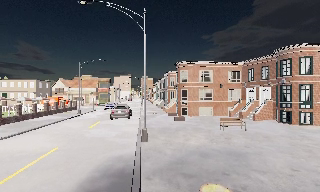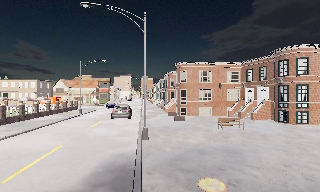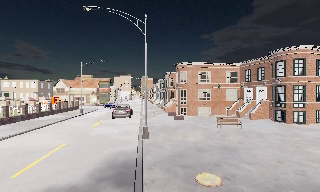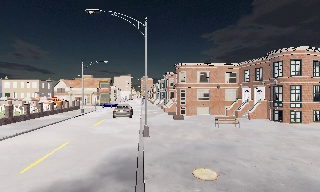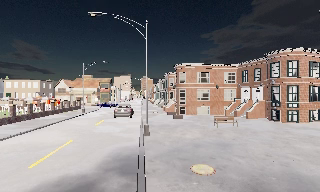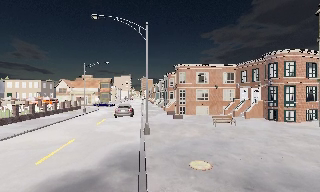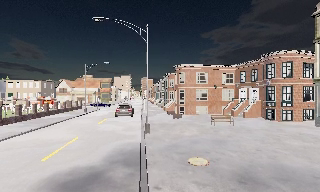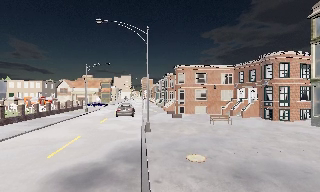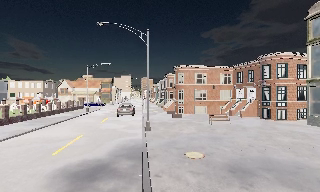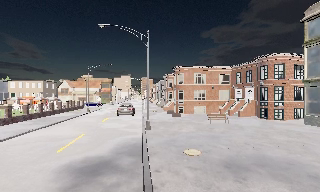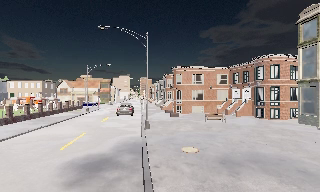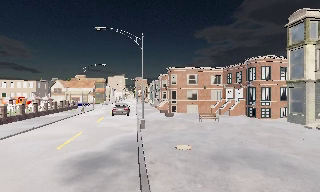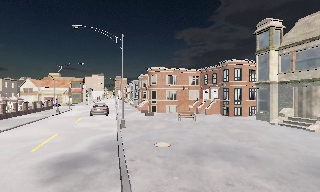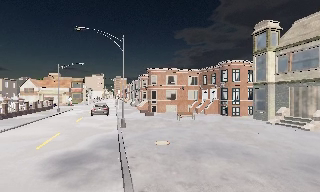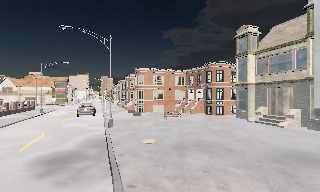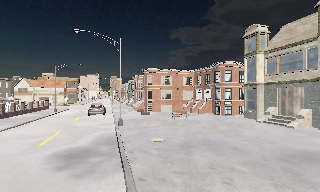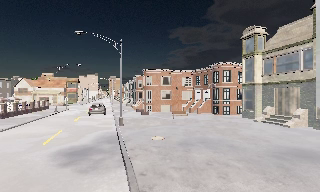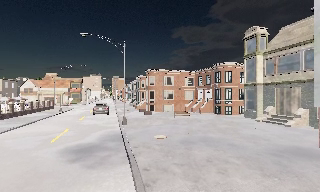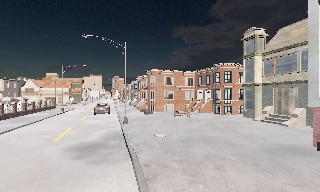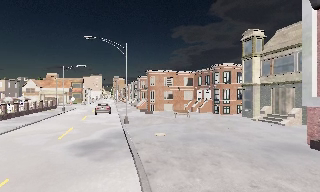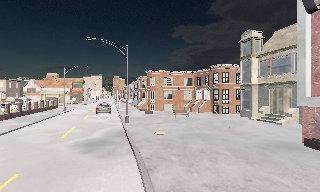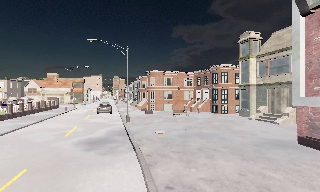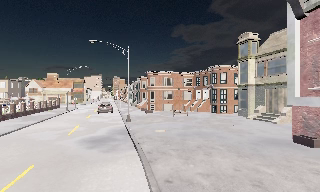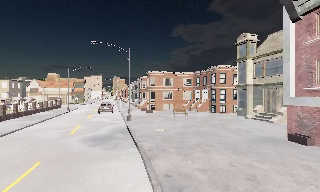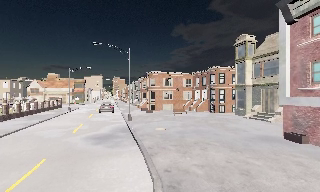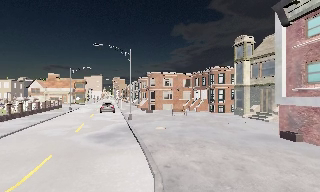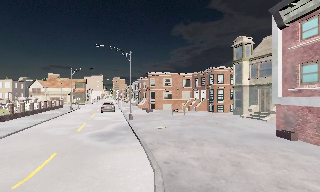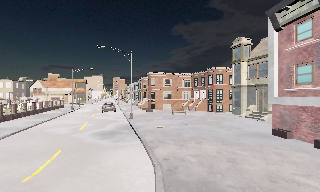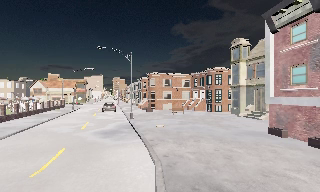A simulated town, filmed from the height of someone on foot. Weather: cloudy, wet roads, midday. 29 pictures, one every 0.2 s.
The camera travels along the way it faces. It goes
backward.
0.0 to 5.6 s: The camera swings to its right by about 10 degrees, and the scene slides to the left. It travels backward, about 9 m, so what stands in front gets smaller.
The film runs backward here.
